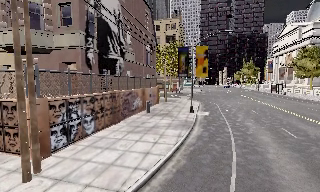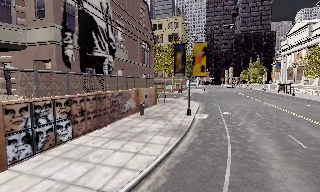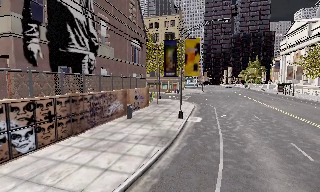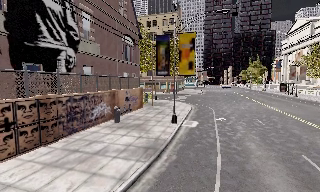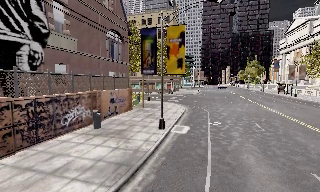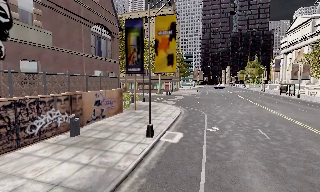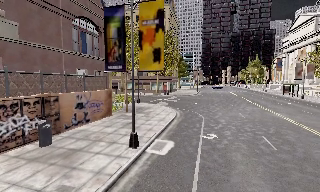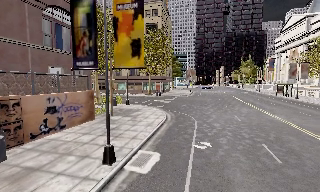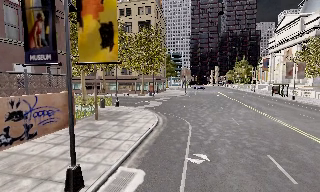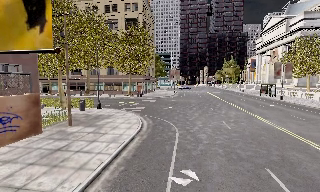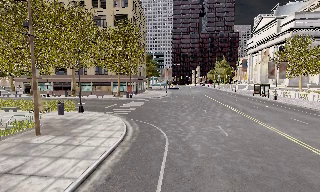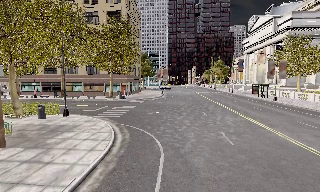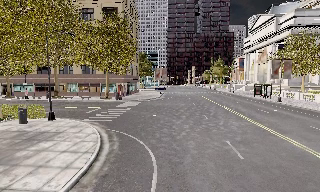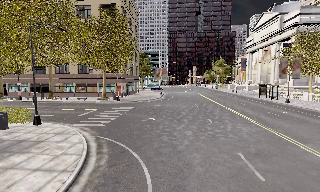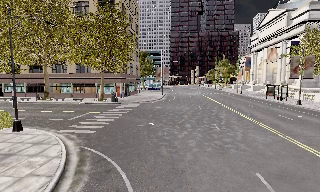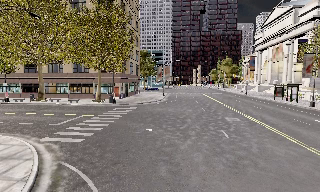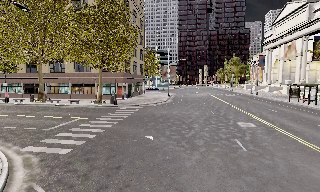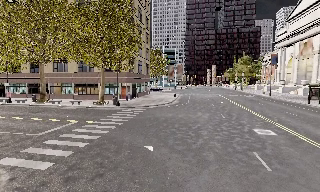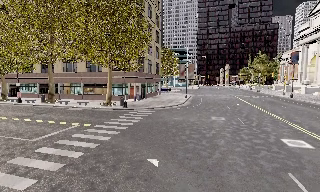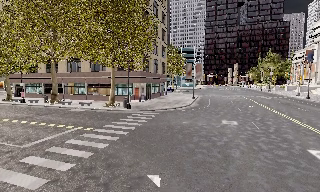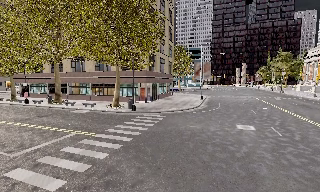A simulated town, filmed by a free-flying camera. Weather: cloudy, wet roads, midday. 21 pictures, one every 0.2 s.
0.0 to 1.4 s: The camera travels forward and to its right, about 11 m, so what stands in front looms larger.
1.4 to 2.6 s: The camera travels forward, about 9 m, so what stands in front looms larger.
2.6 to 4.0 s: The camera pans to its left, which is counterclockwise from overhead, by about 15 degrees. It travels forward, about 10 m, so what stands in front looms larger.
The film runs backward here.
